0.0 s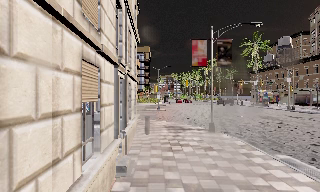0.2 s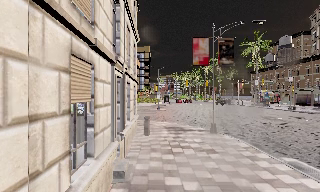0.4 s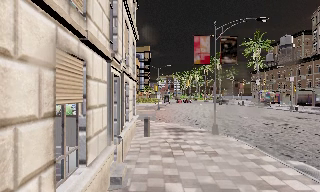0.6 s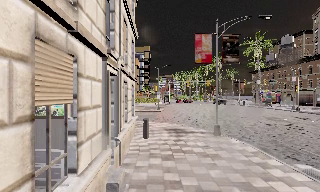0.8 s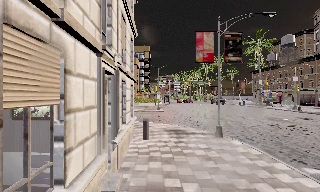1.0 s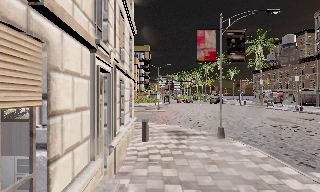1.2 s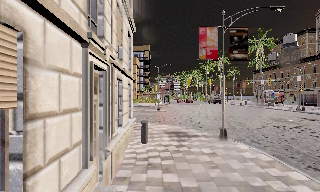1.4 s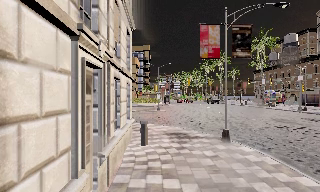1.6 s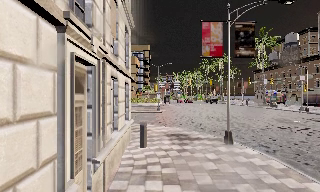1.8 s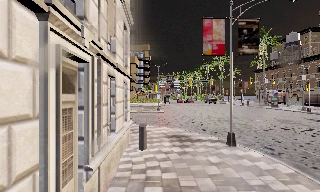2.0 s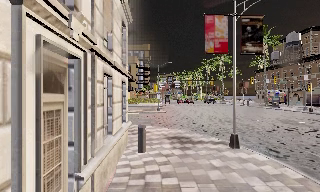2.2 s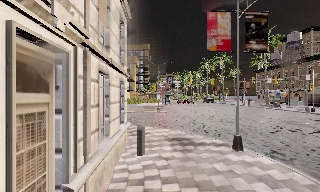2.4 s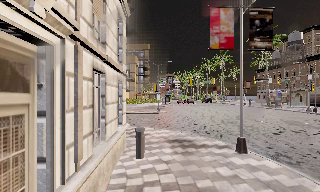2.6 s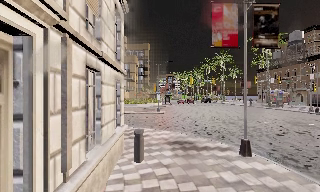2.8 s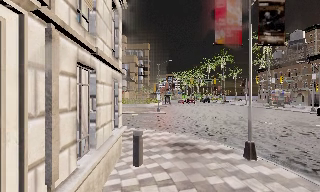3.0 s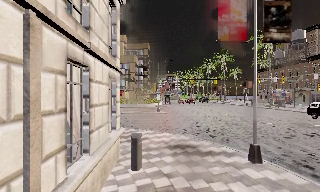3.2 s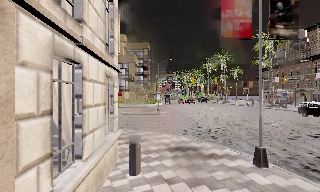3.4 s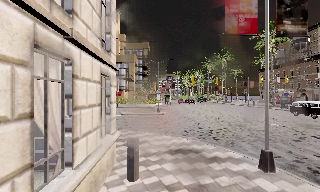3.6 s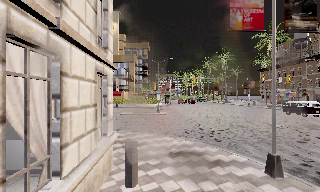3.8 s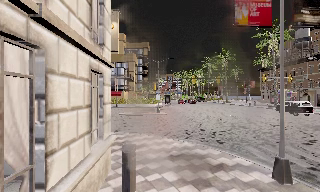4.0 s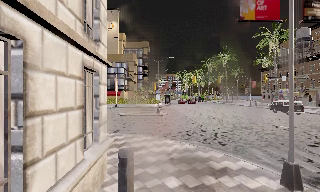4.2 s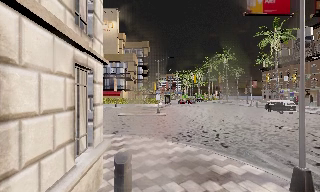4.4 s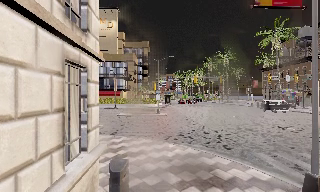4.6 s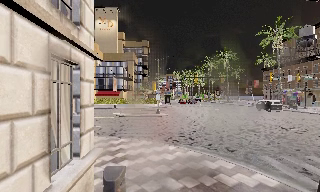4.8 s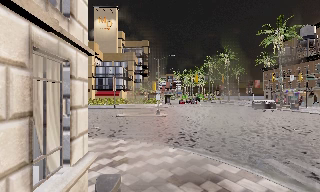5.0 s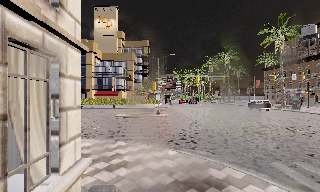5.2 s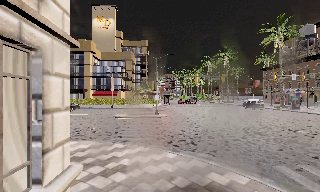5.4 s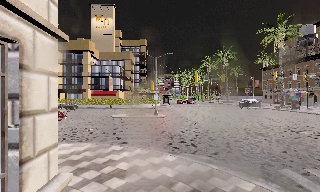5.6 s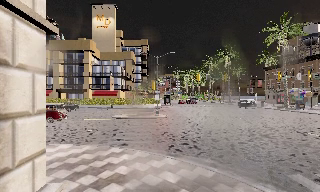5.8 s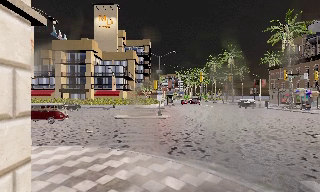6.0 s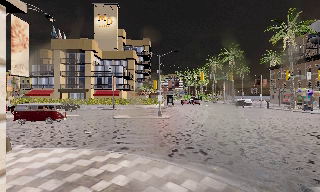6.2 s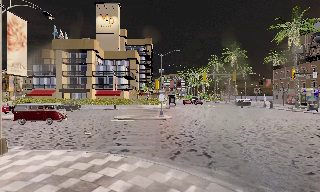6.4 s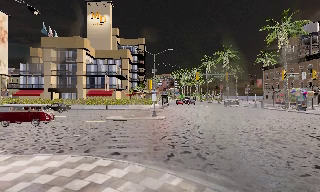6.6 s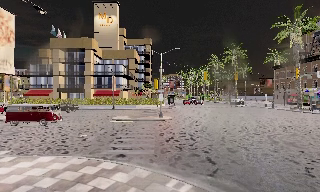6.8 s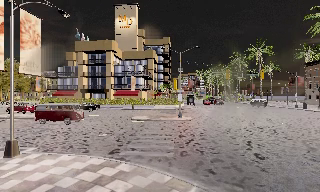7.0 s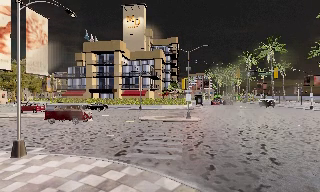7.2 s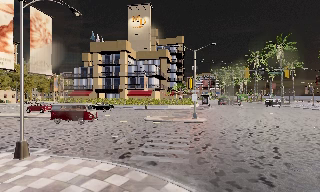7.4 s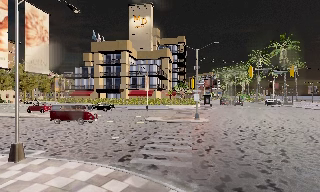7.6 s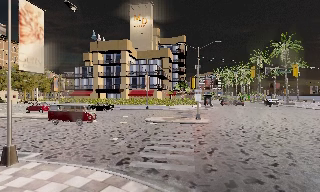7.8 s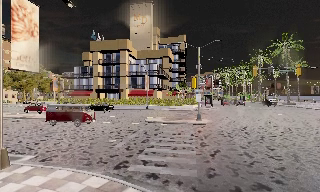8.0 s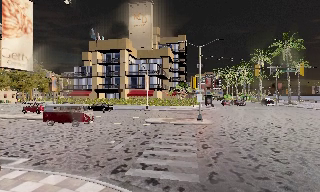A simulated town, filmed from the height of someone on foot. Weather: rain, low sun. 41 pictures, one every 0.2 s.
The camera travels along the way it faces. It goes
forward.
0.0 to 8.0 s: The scene slides to the right, as the camera pans about 15 degrees to its left. It travels forward, about 14 m, so what stands in front looms larger.
The film runs forward here.
